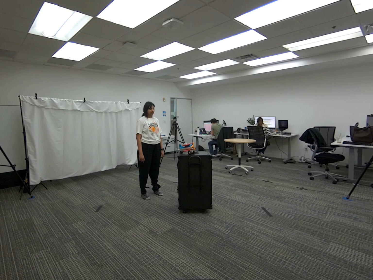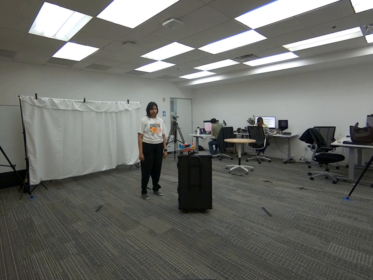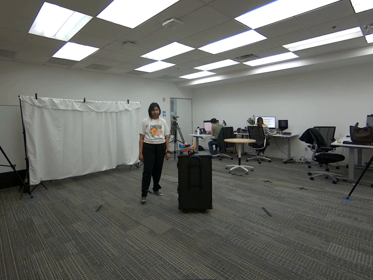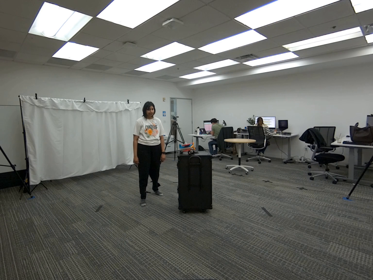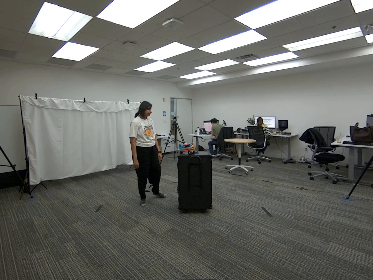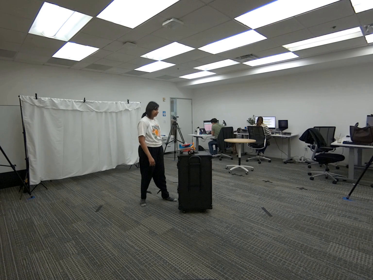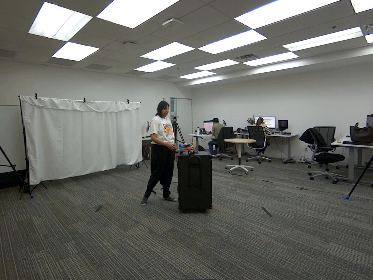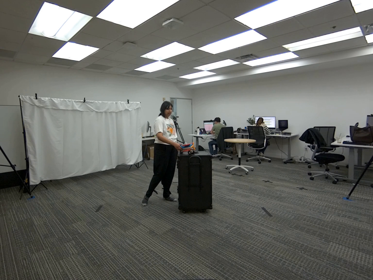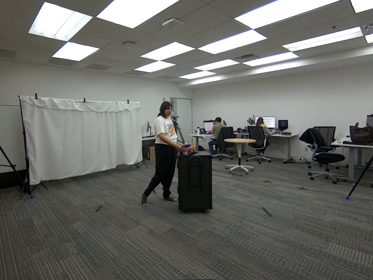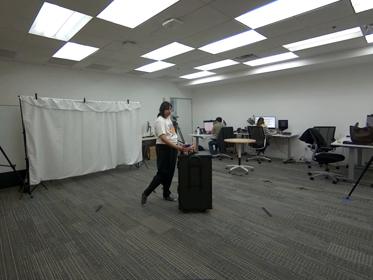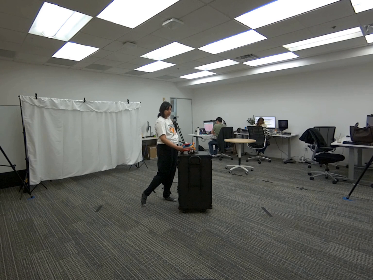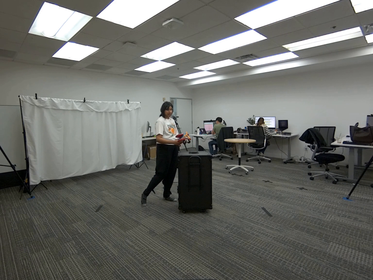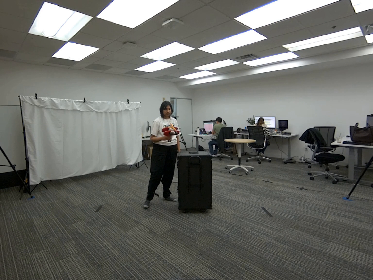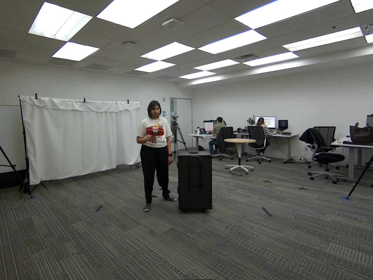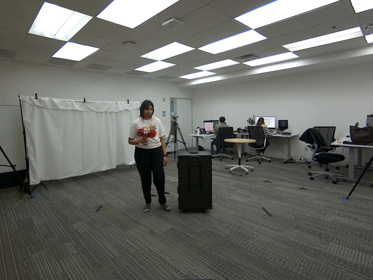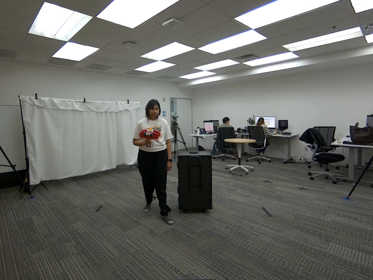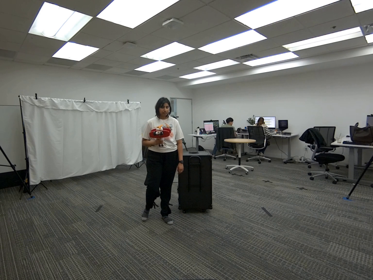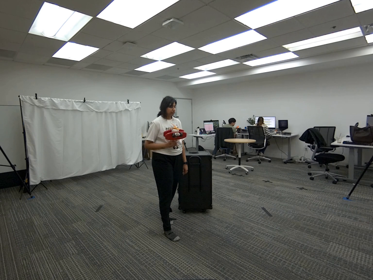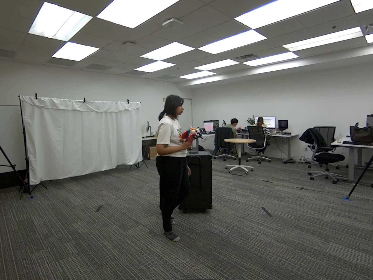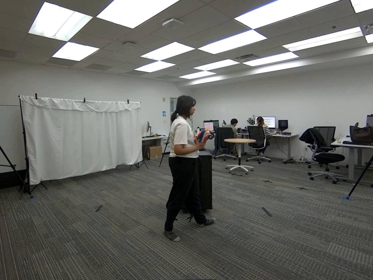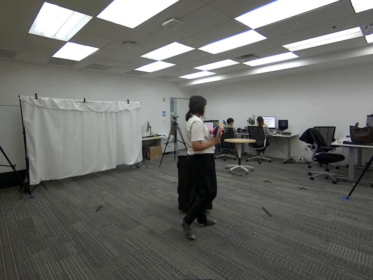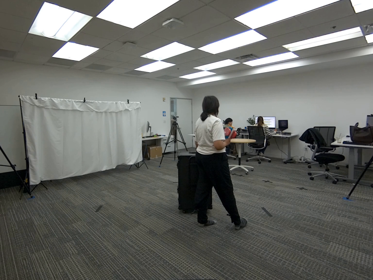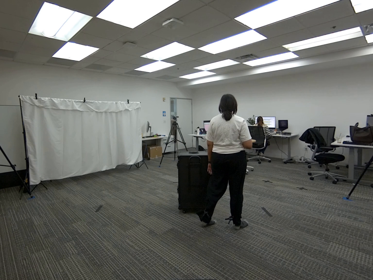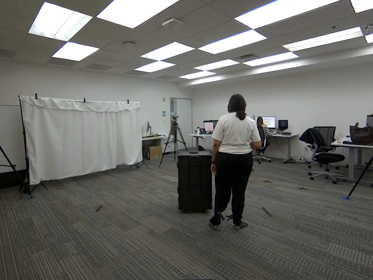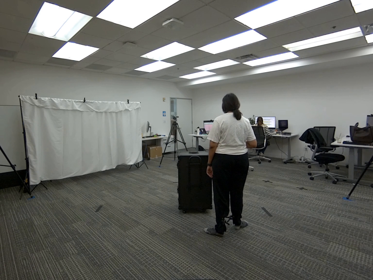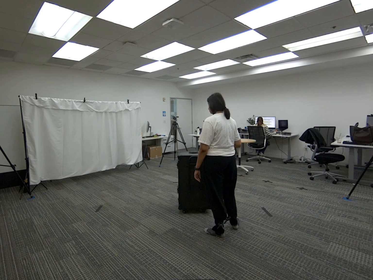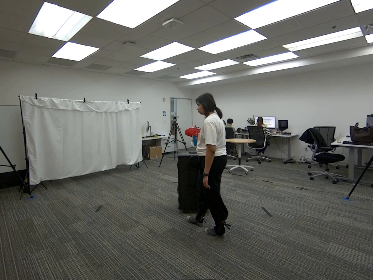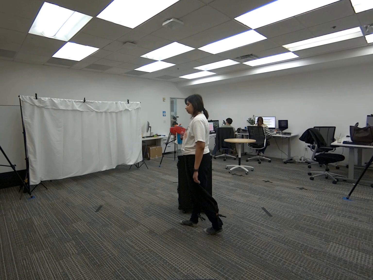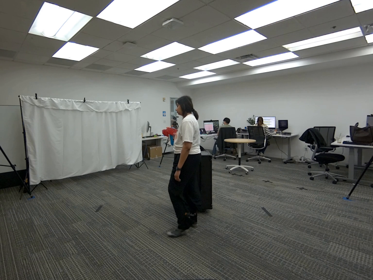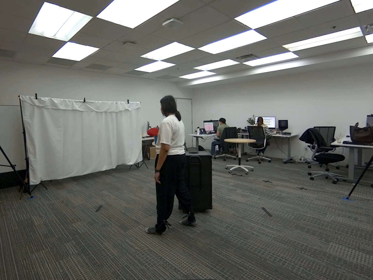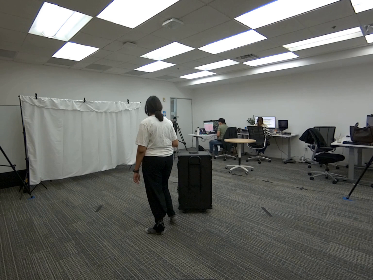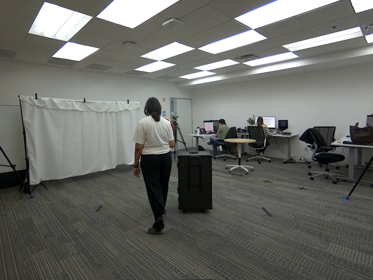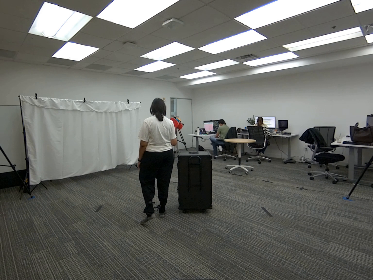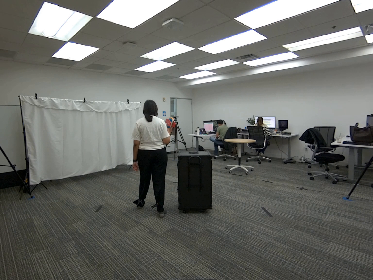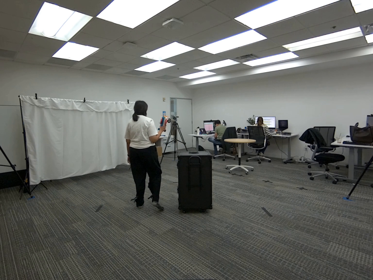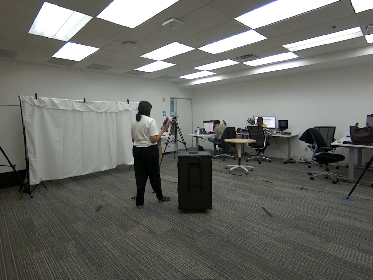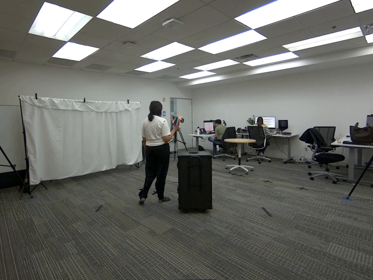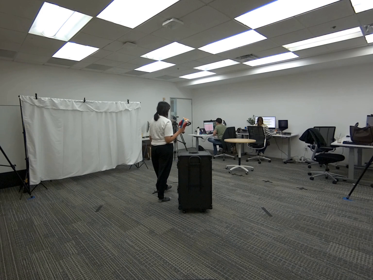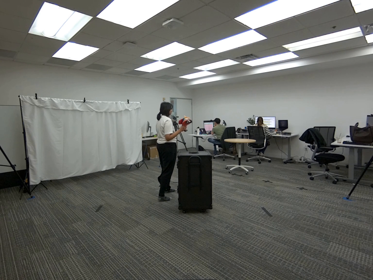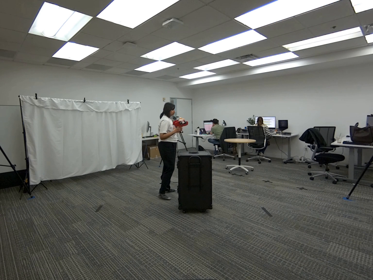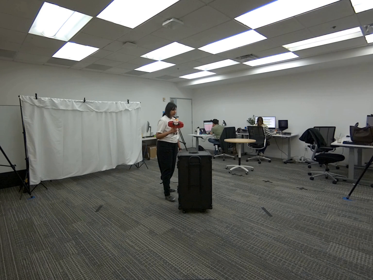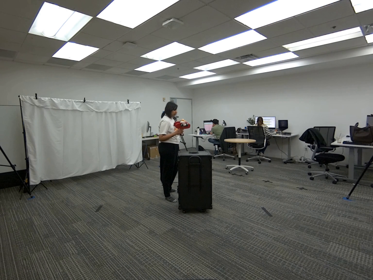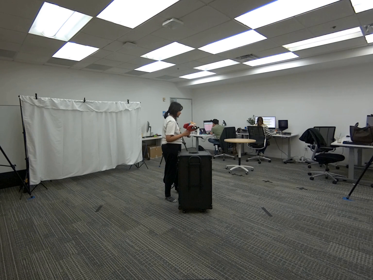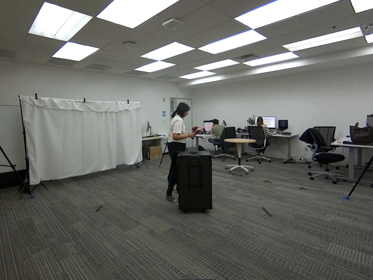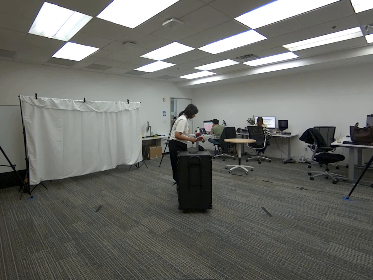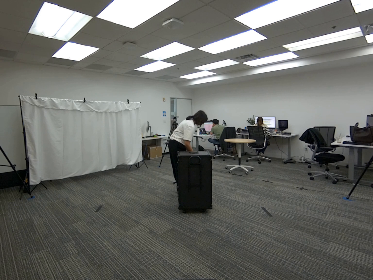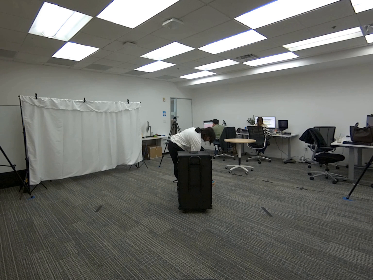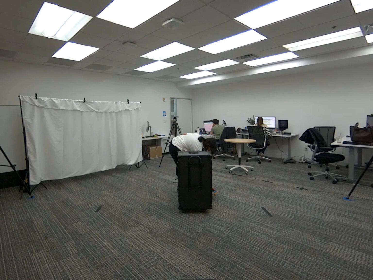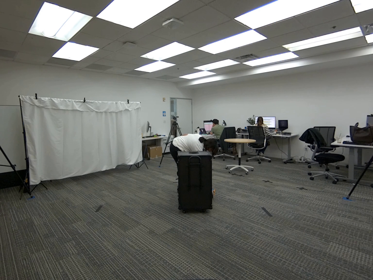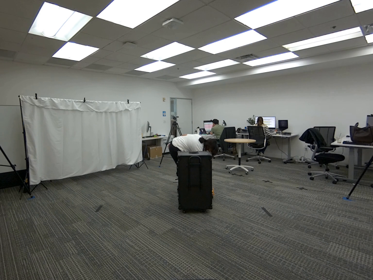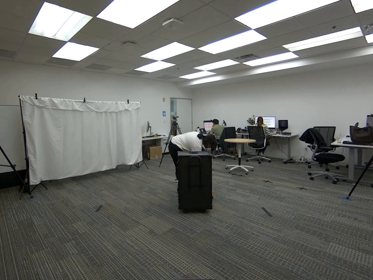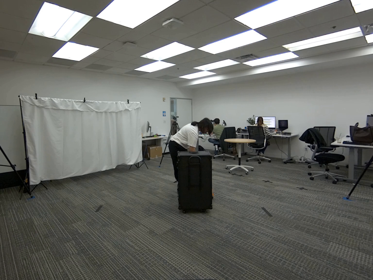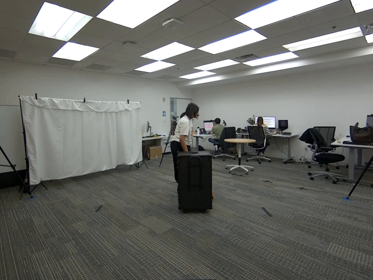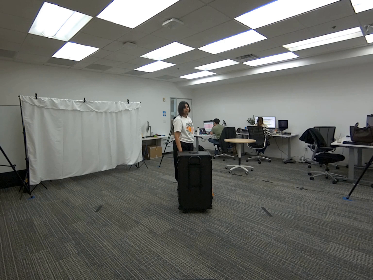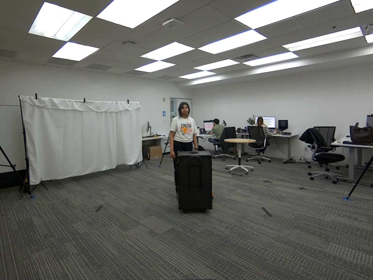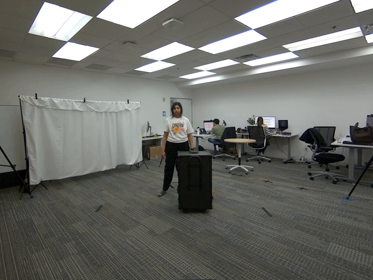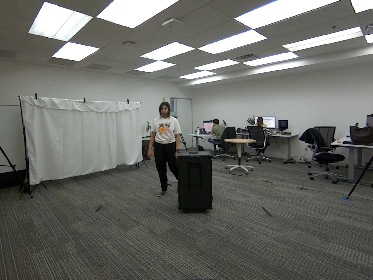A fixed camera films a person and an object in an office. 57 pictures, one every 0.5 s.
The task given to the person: Walk to the toy airplane on the big black box, pick it up with your right hand, hold it in the air, walk around and place the airplane on the ground.
